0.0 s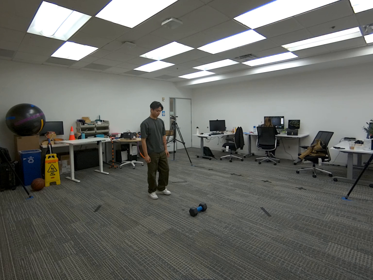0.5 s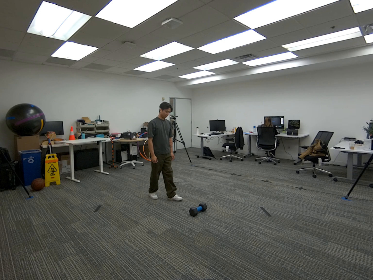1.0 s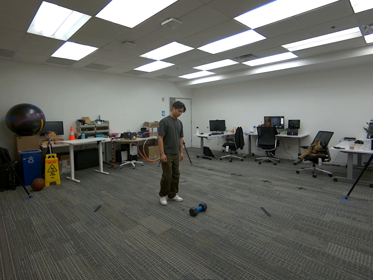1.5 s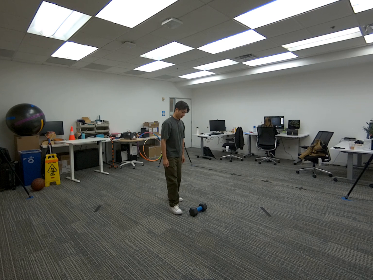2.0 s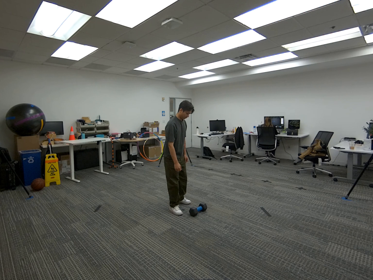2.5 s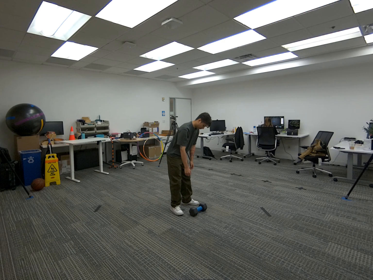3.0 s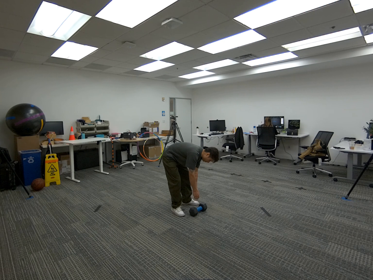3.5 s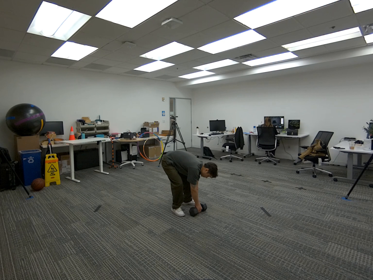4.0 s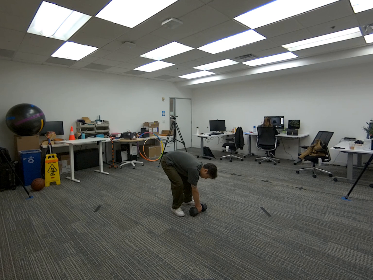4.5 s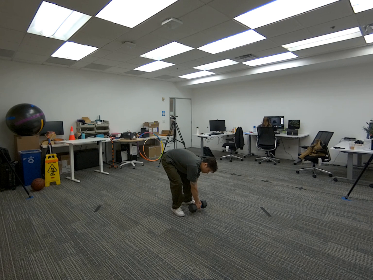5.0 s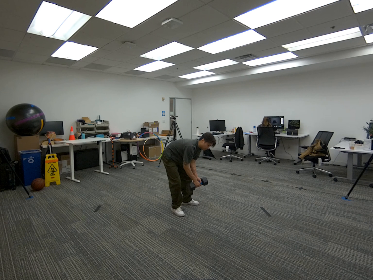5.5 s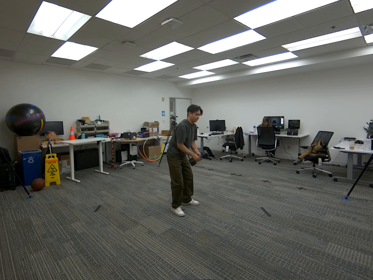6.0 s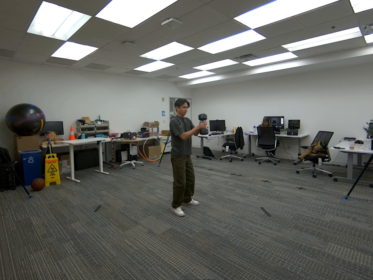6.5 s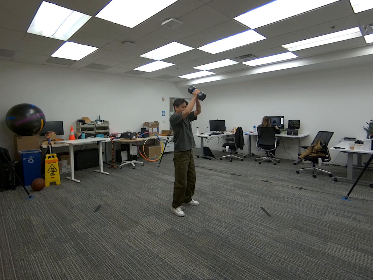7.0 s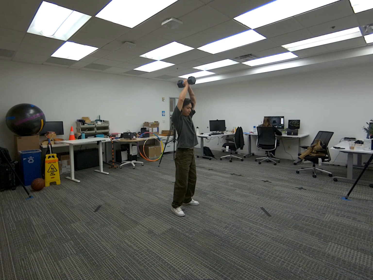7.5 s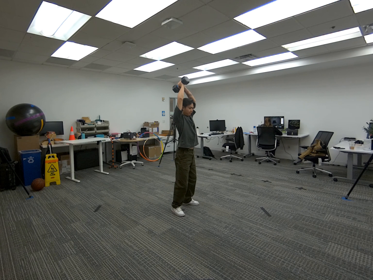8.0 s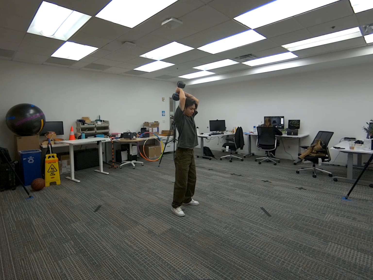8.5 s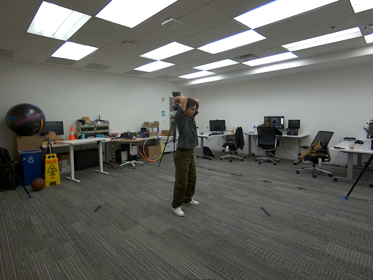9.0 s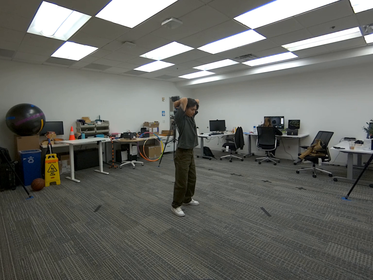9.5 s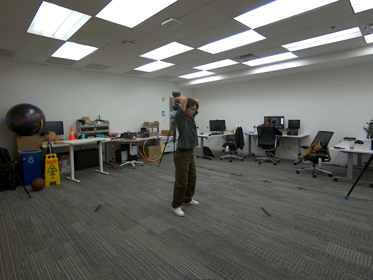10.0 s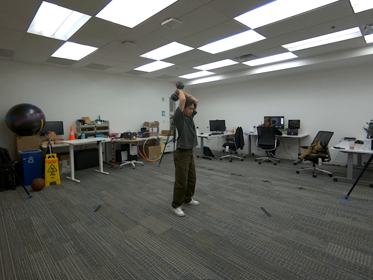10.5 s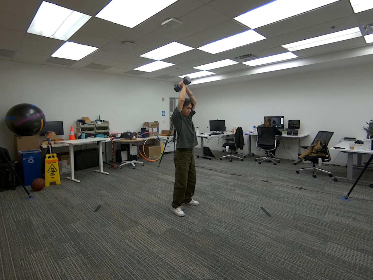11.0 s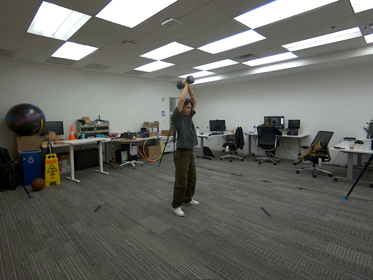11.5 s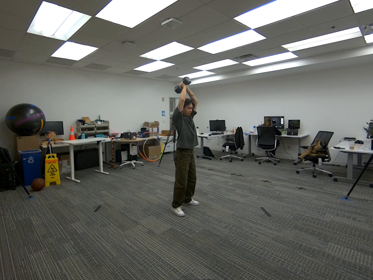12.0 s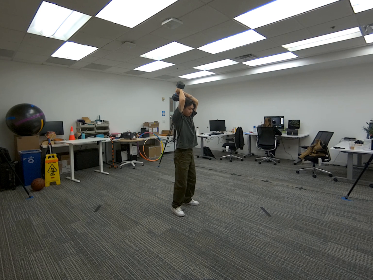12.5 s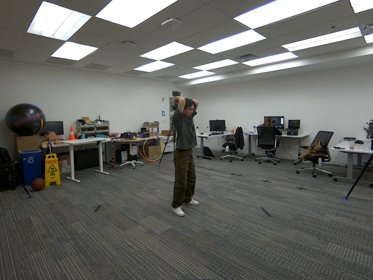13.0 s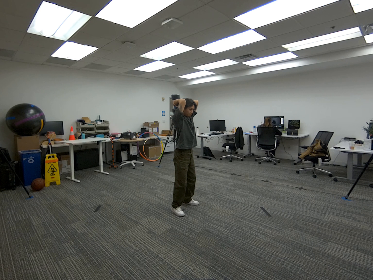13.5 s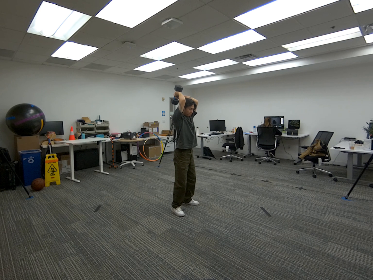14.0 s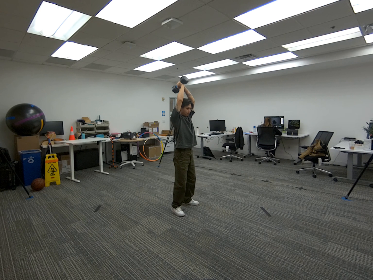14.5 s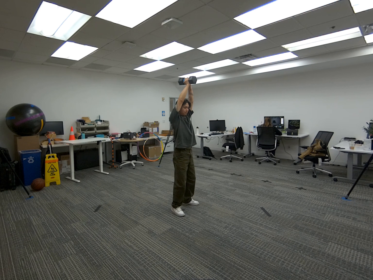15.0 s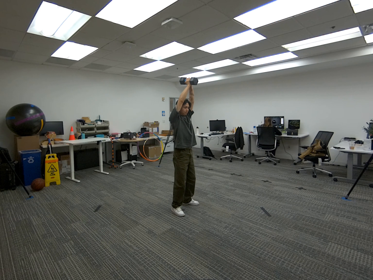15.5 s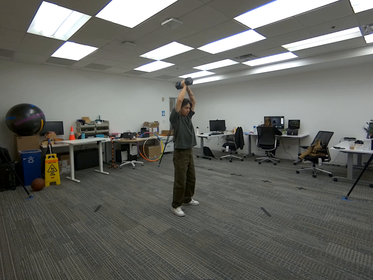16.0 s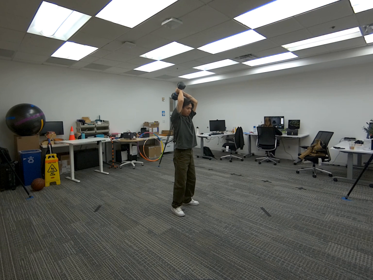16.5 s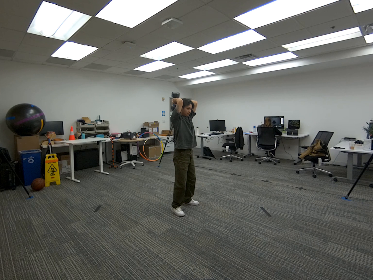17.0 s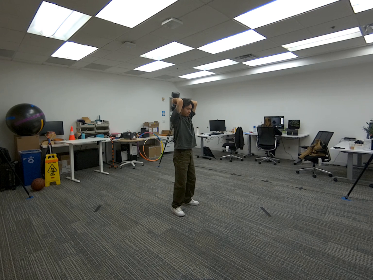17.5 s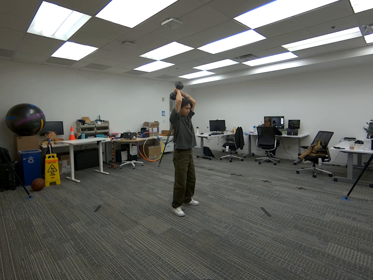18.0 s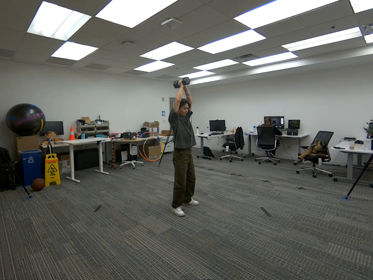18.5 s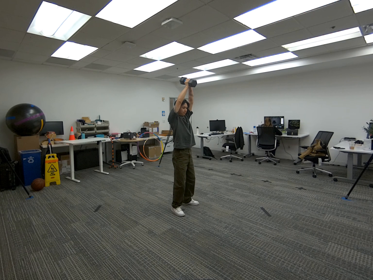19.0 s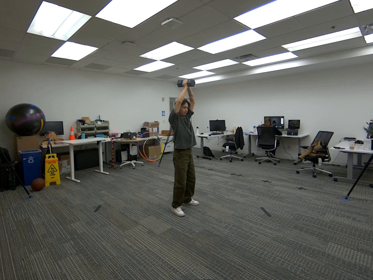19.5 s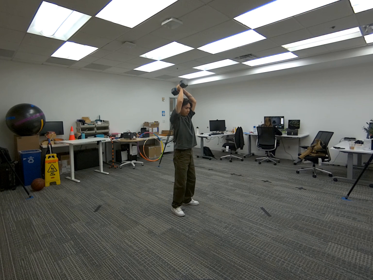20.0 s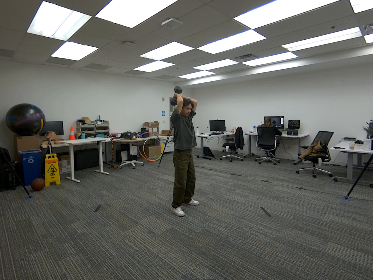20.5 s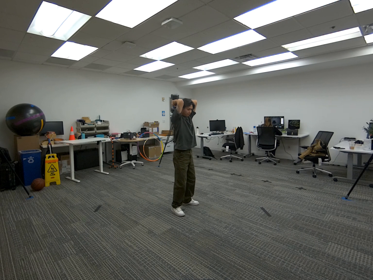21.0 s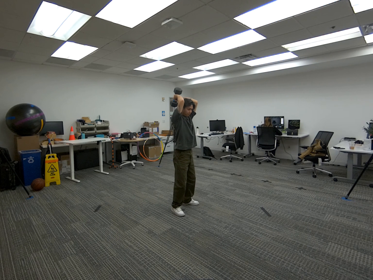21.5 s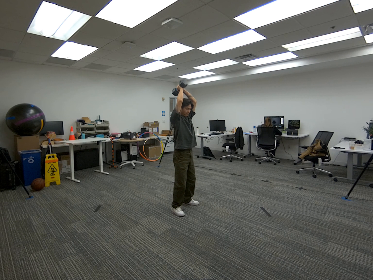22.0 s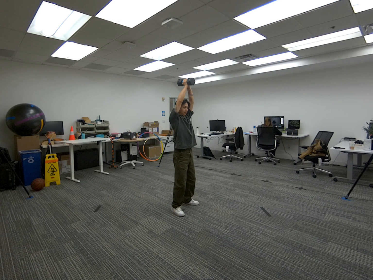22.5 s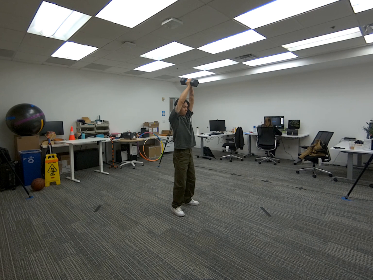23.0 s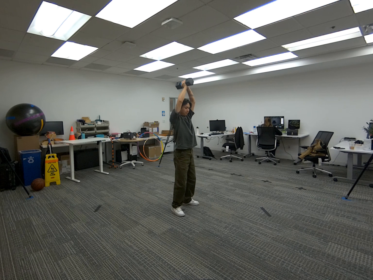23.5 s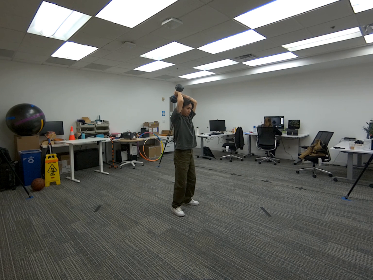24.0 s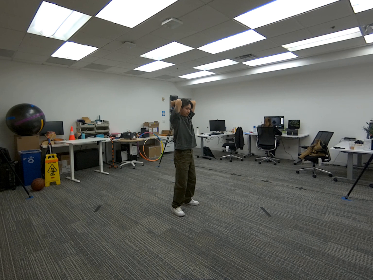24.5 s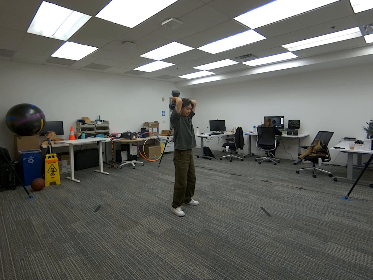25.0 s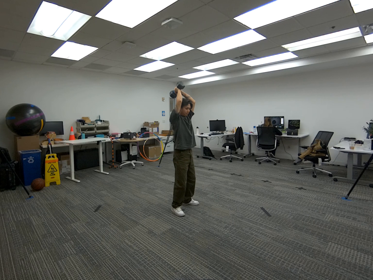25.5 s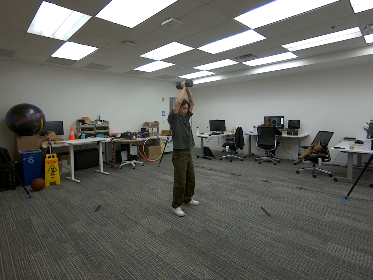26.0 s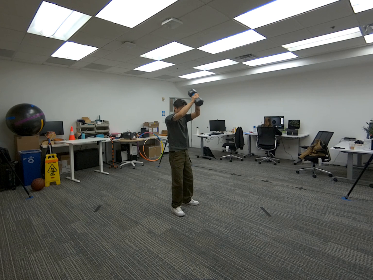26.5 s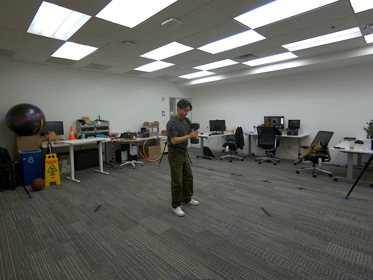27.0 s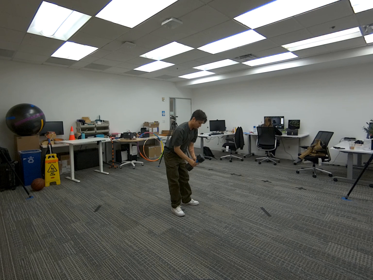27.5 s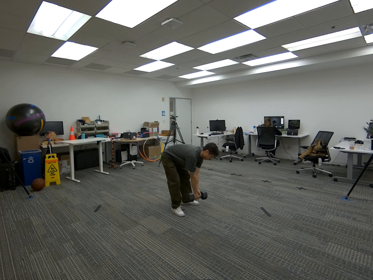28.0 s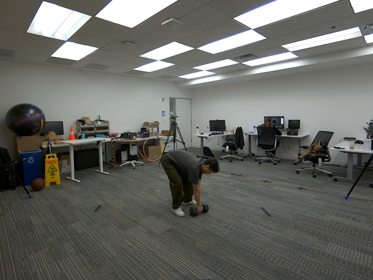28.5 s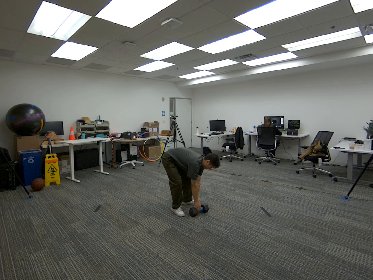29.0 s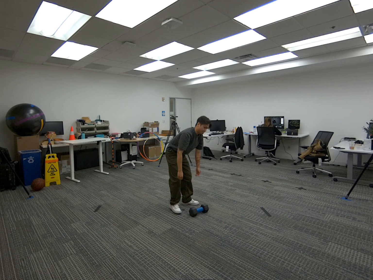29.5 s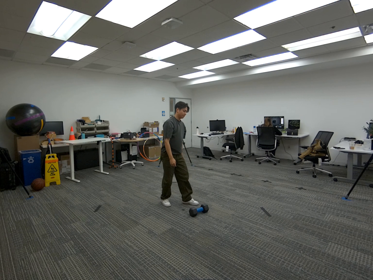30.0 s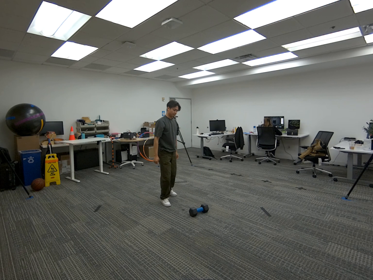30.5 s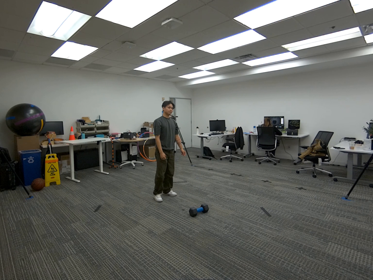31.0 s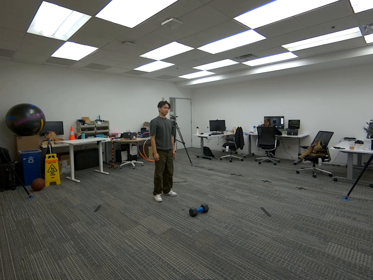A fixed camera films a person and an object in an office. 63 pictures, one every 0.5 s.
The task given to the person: Pick up the dumbbell with both hands and lift it overhead, elbows close to your head. Lower it behind your head, then extend elbows to raise it back up. Repeat until finished, then place the dumbbell on the ground.
